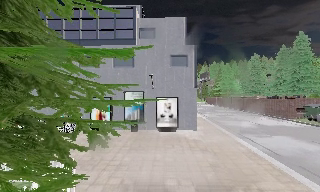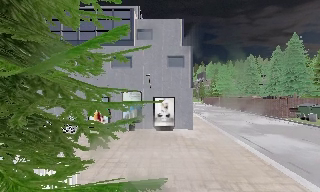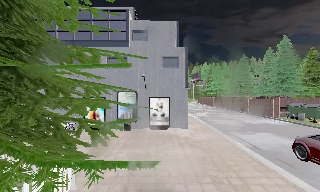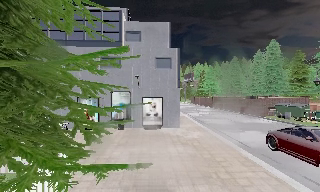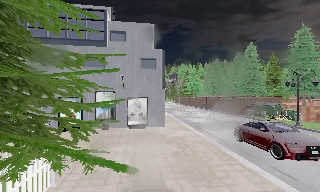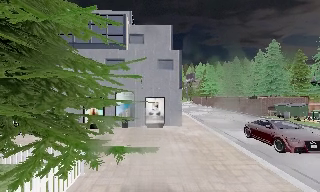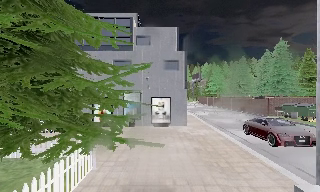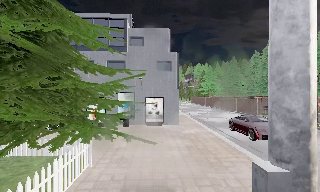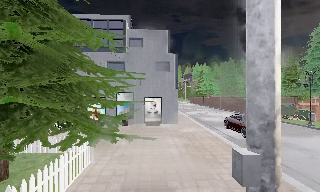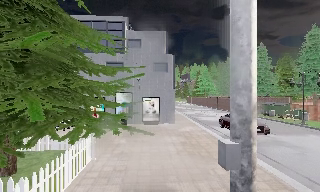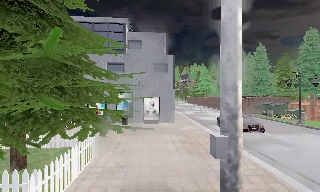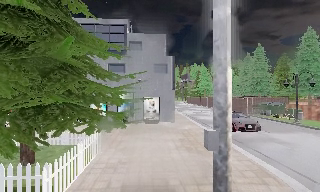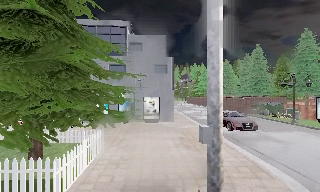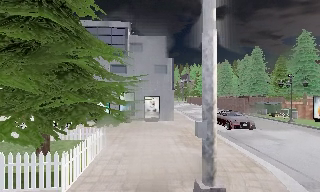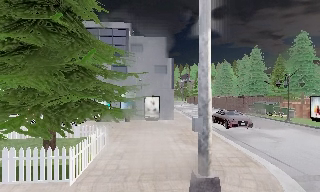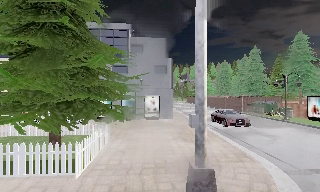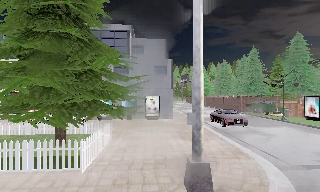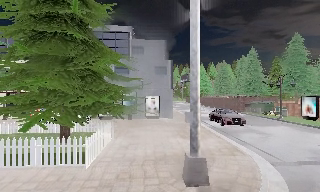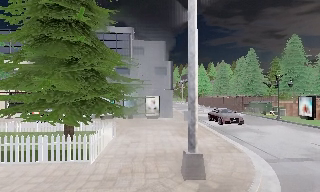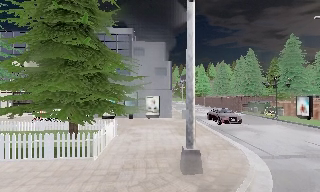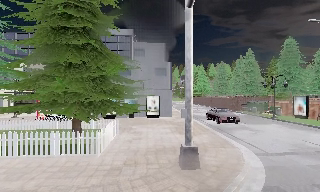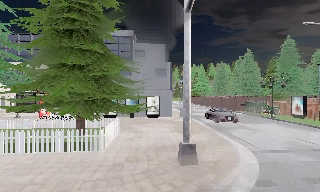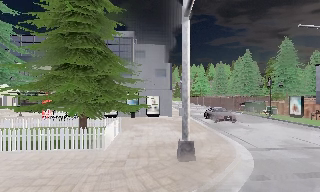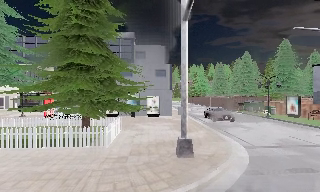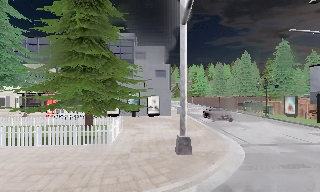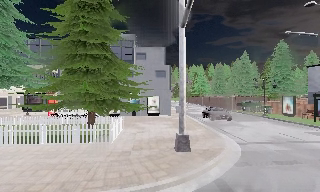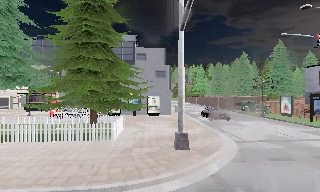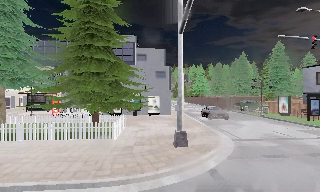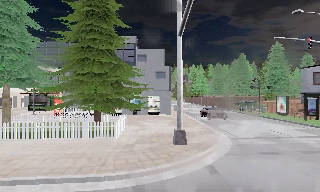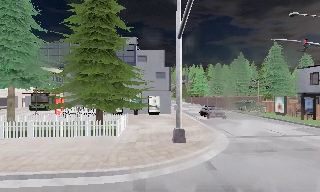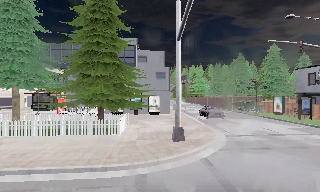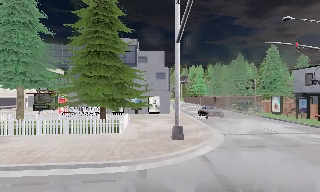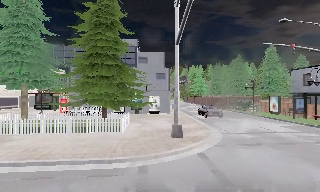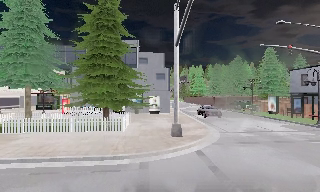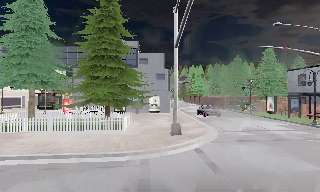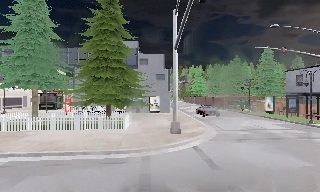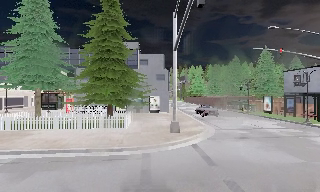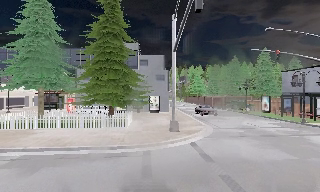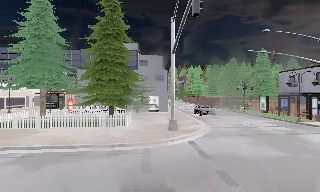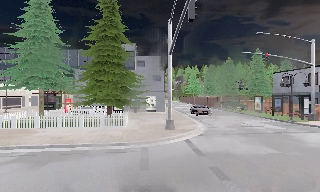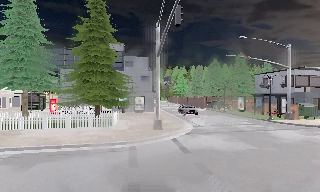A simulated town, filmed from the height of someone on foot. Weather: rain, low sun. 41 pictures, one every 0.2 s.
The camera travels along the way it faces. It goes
backward.
0.0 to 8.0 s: The scene slides to the left, as the camera pans about 10 degrees to its right. It travels backward, about 13 m, so what stands in front gets smaller.
The film runs backward here.
